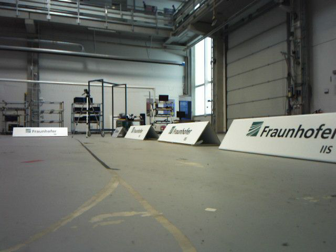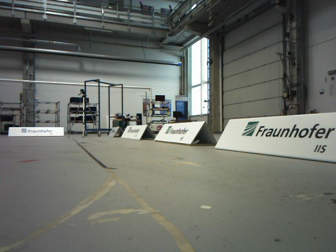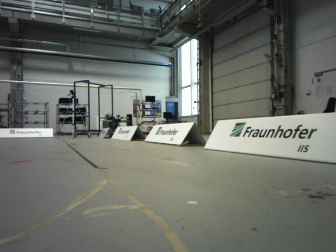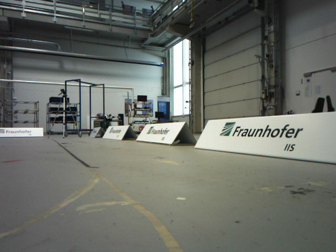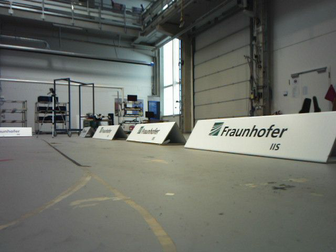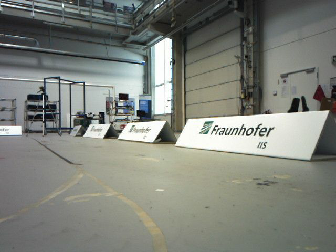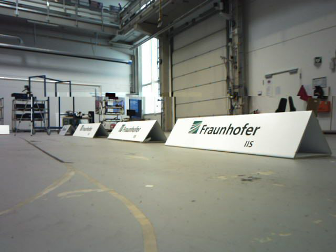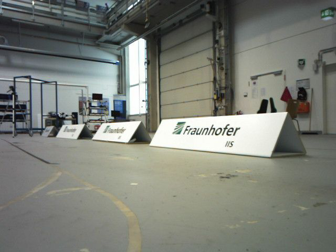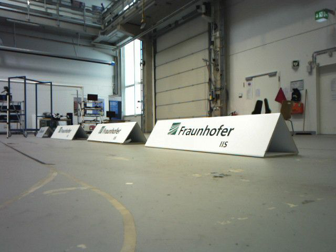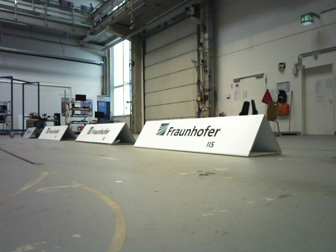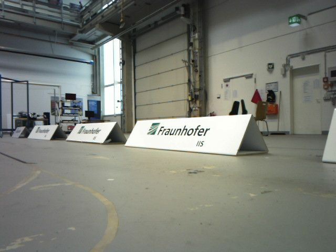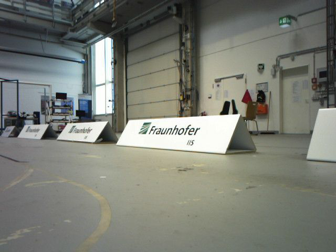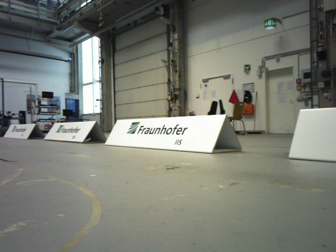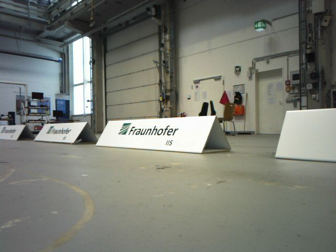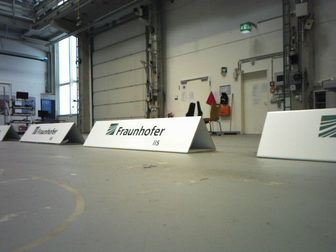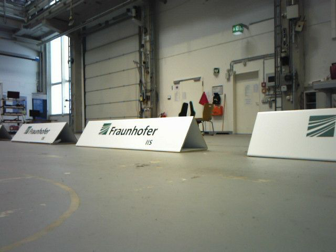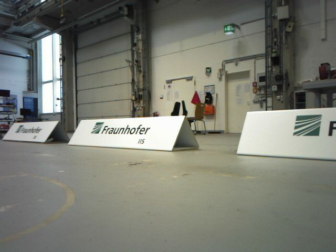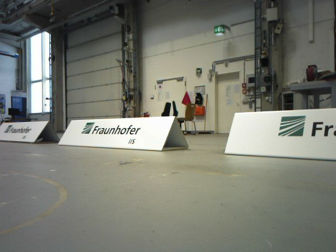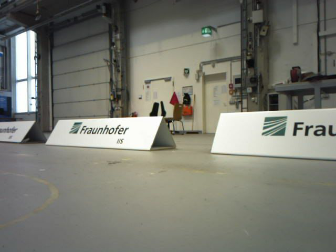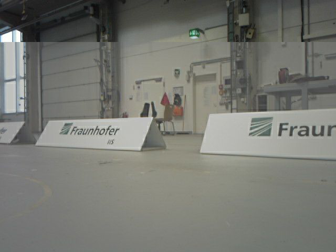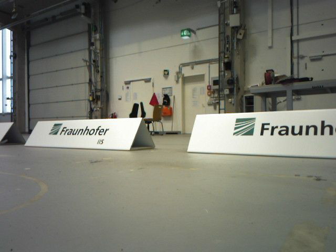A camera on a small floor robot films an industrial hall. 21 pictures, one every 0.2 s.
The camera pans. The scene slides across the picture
to the left.
The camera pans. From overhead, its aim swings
clockwise.
0.0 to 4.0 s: The camera pans to its right, which is clockwise from overhead, by about 35 degrees. It travels backward, about 0.7 m.
The film runs backward here.
